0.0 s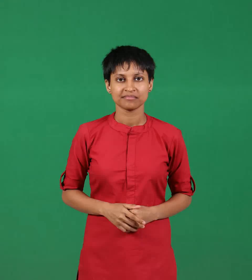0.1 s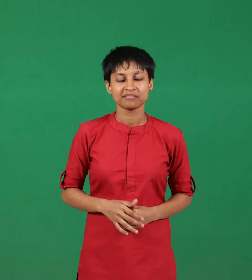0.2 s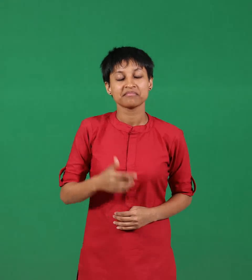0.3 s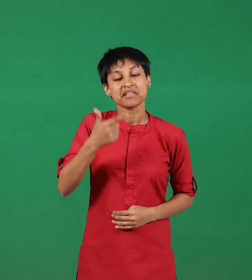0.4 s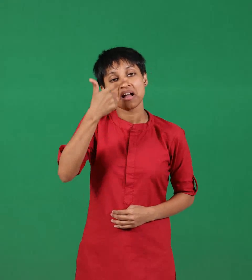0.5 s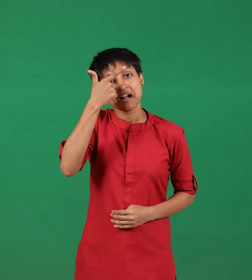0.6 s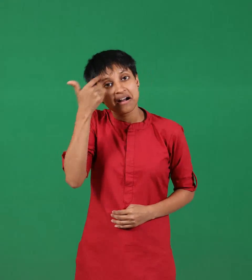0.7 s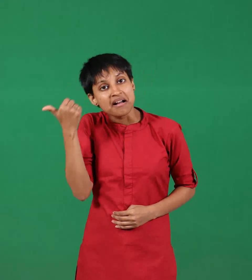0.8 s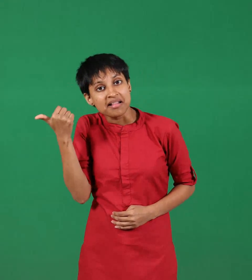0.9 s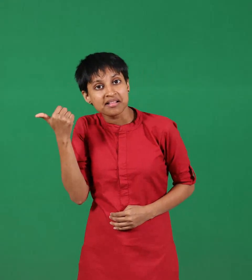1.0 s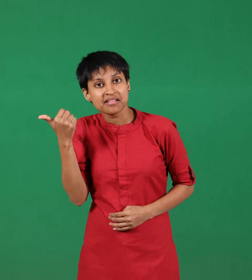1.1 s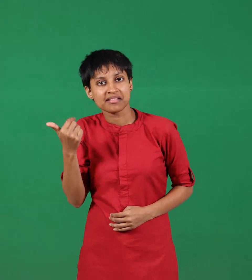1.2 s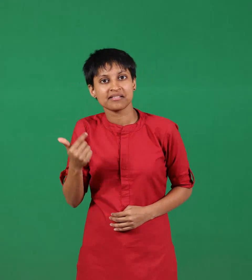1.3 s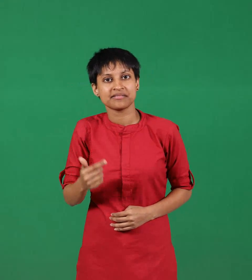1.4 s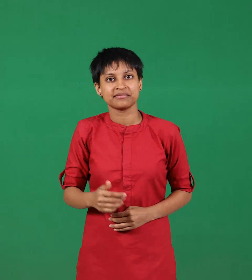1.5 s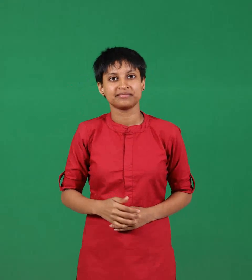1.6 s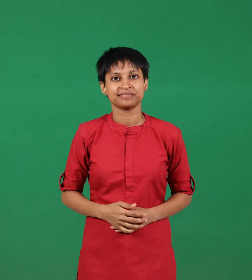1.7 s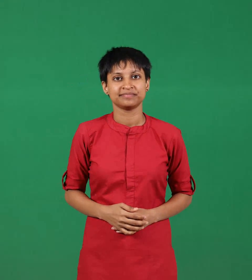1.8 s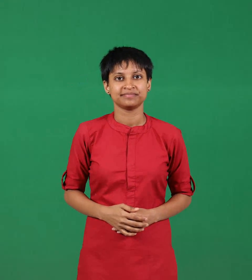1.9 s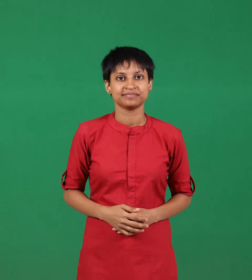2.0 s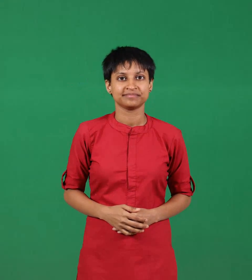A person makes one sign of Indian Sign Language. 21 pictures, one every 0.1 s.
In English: fate & luck
